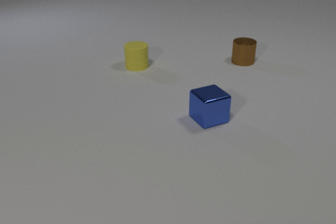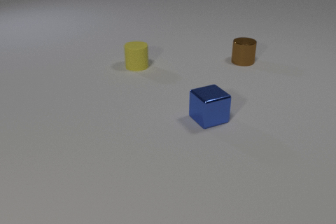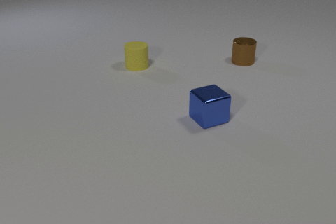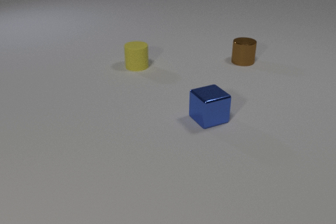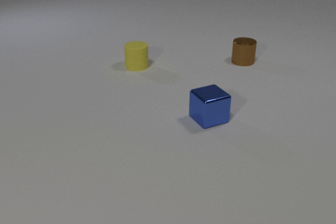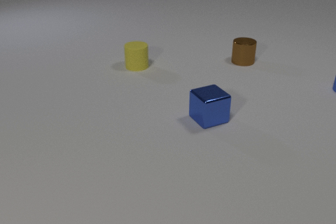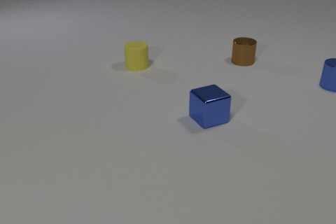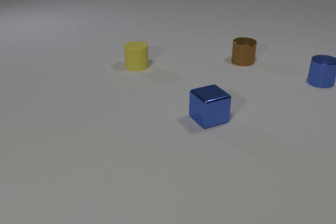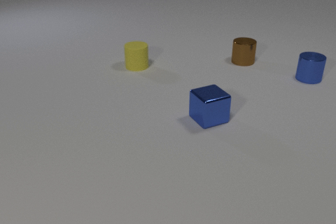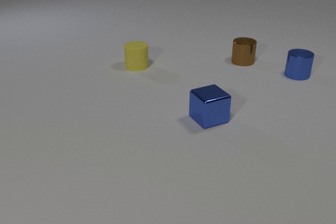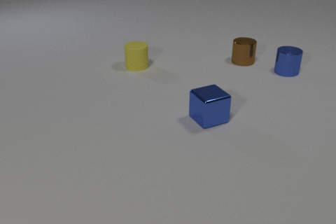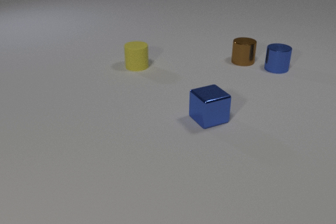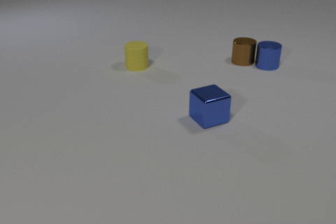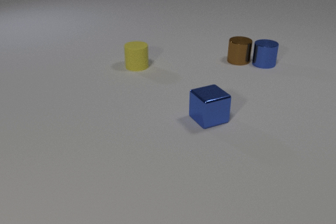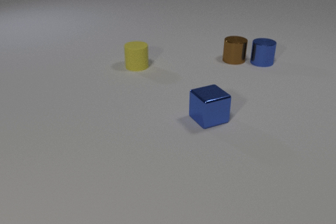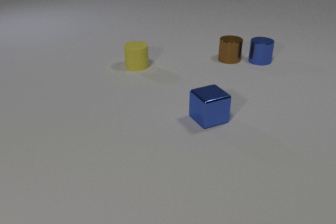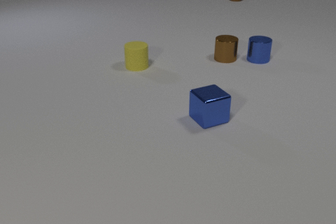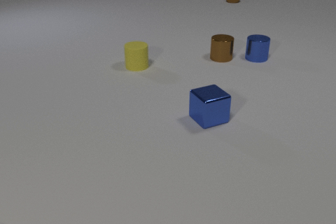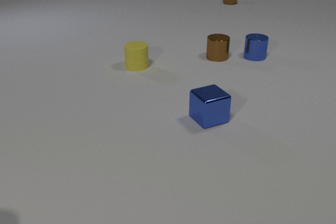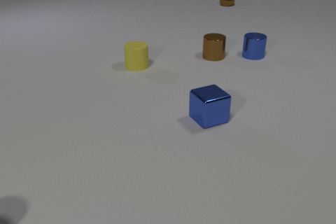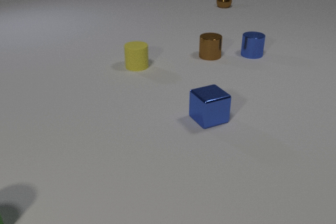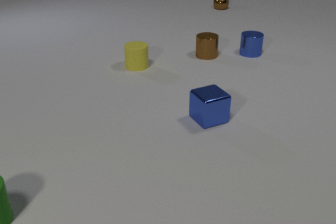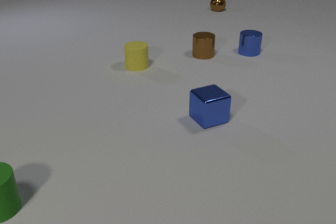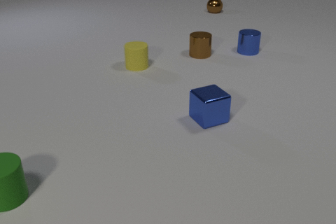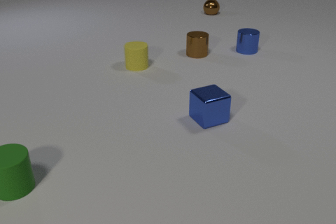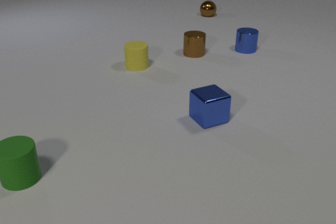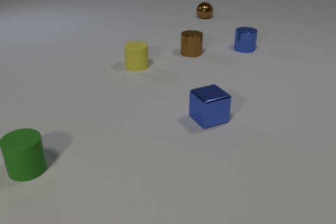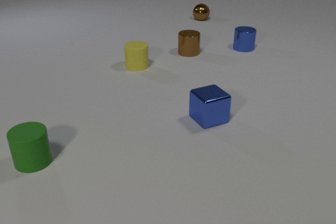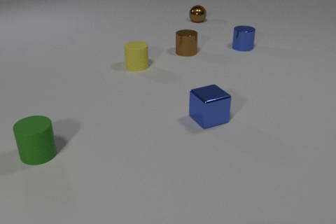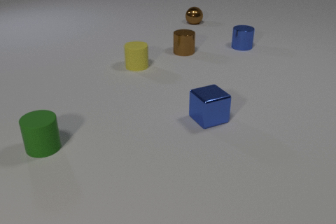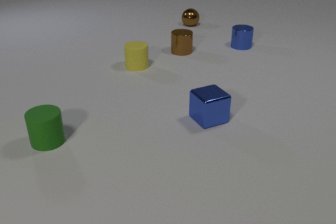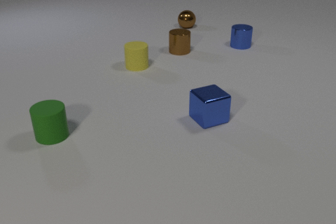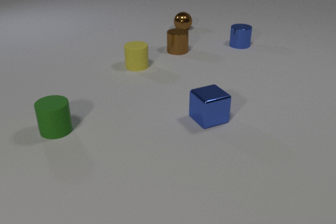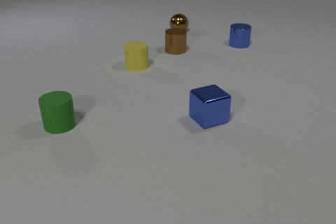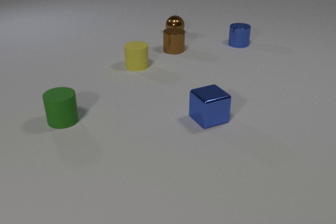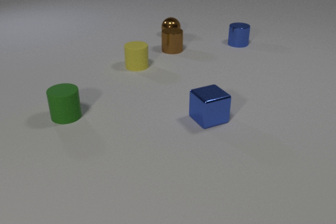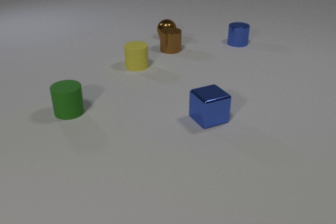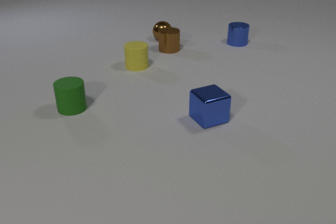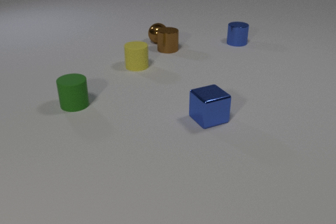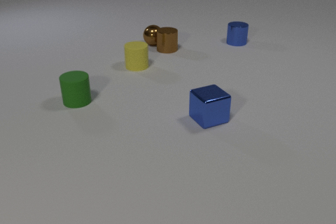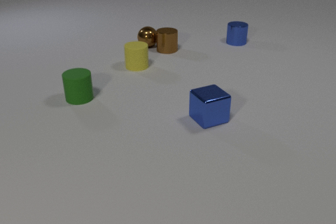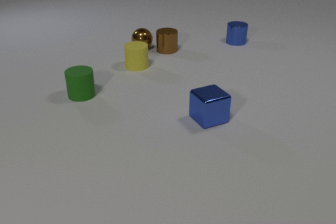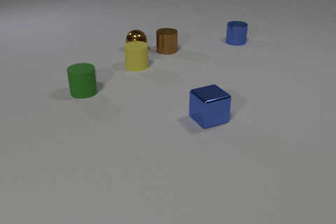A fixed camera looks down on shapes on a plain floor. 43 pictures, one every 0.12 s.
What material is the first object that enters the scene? metal.
What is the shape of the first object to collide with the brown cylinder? cylinder.
How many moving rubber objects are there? 1.
0.00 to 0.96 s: The blue metal cylinder comes in at the right edge, slides to the left.
0.96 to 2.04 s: The blue metal cylinder slides to the left and away from the camera. The brown metal cylinder slides to the left. The brown metal sphere comes in at the top edge, rolls toward the camera and to the left. The blue metal cylinder and the brown metal cylinder collide.
2.04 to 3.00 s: The blue metal cylinder slides away from the camera and to the left. The brown metal cylinder slides to the left. The brown metal sphere rolls toward the camera and to the left. The green rubber cylinder comes in at the left edge, slides away from the camera and to the right.
3.00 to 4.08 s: The blue metal cylinder slides away from the camera and to the left. The brown metal cylinder slides to the left. The brown metal sphere rolls toward the camera and to the left. The green rubber cylinder slides away from the camera and to the right.
4.08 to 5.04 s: The blue metal cylinder slides away from the camera. The brown metal cylinder slides to the left. The brown metal sphere rolls toward the camera and to the left. The green rubber cylinder slides away from the camera. The brown metal cylinder and the brown metal sphere collide.
